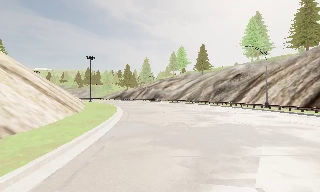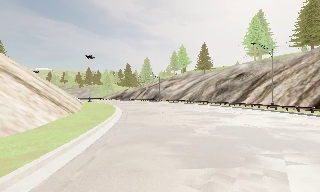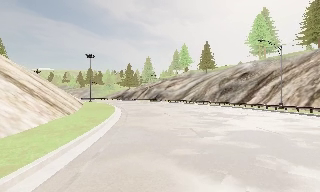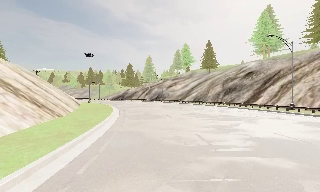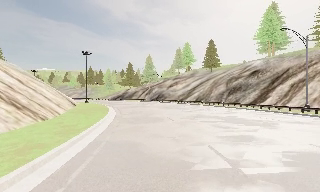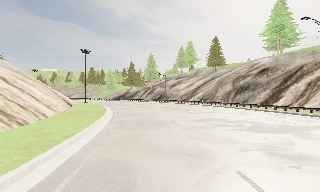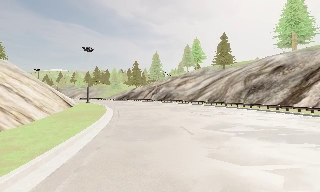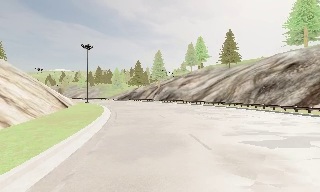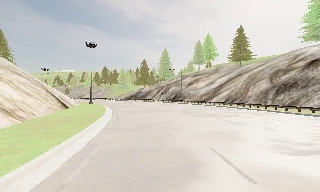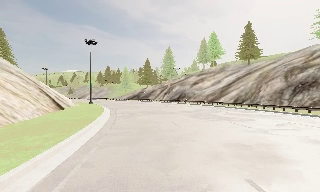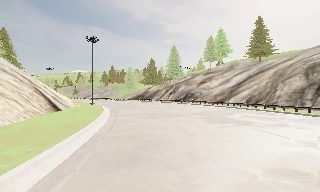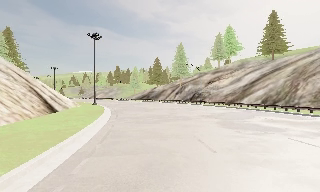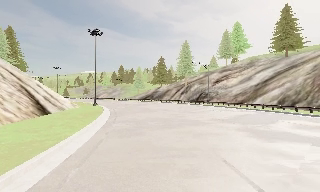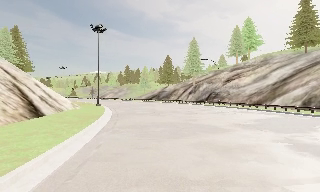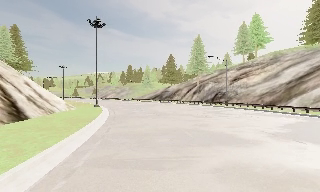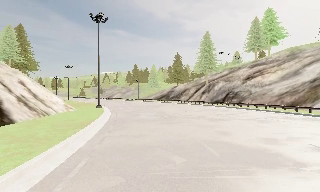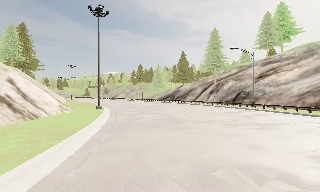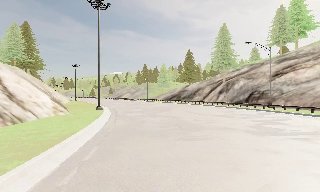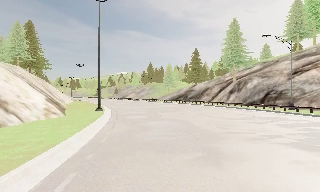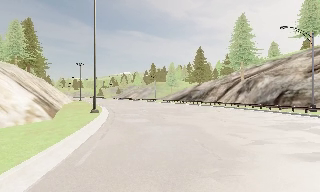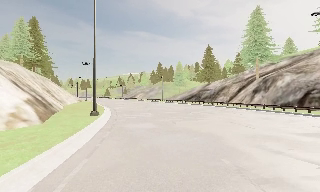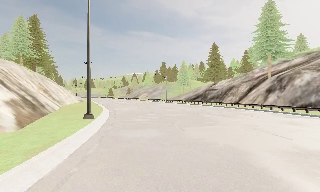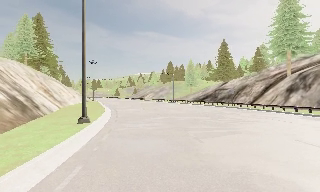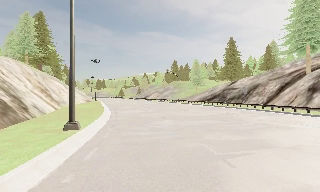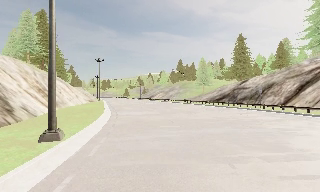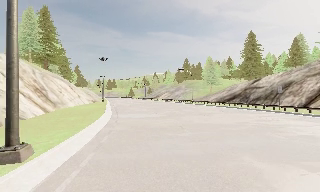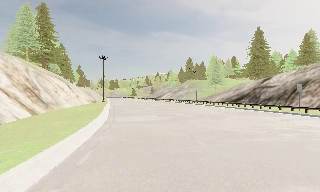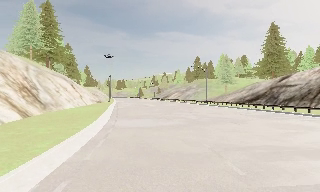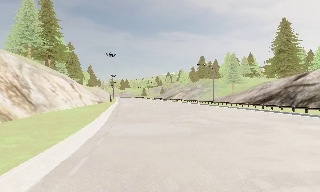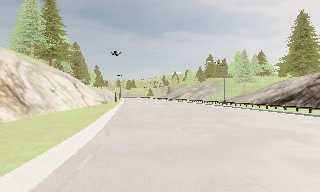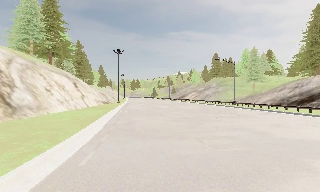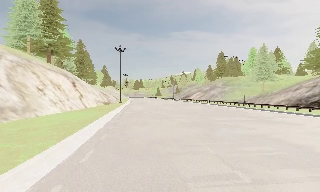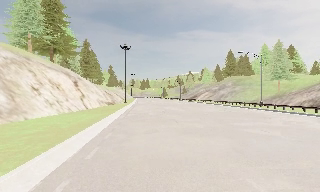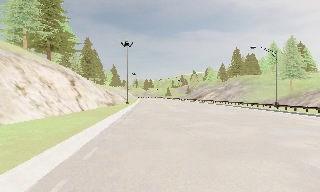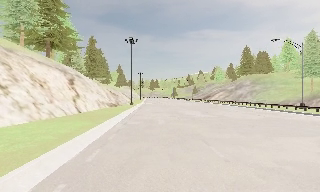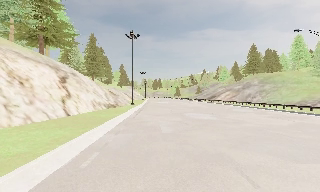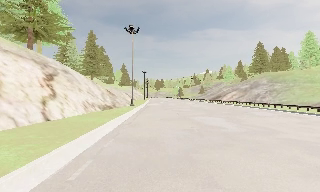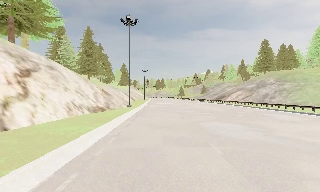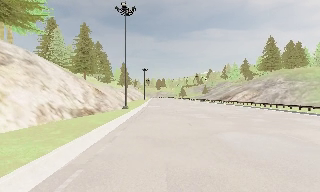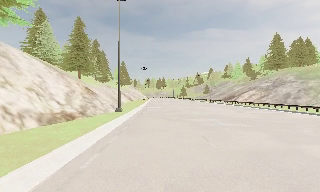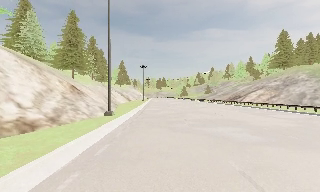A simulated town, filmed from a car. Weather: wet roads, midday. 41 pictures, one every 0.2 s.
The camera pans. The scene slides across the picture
to the right.
The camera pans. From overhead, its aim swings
counterclockwise.
0.0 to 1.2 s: The camera travels forward, about 9 m, so what stands in front looms larger. It gains speed.
1.2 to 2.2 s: The camera travels forward, about 9 m, so what stands in front looms larger.
2.2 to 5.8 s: The scene slides to the right, as the camera pans about 30 degrees to its left. It travels forward, about 35 m.
5.8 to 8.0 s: The camera pans to its left, which is counterclockwise from overhead, by about 10 degrees. It travels forward, about 25 m, so what stands in front looms larger.
The film runs forward here.
